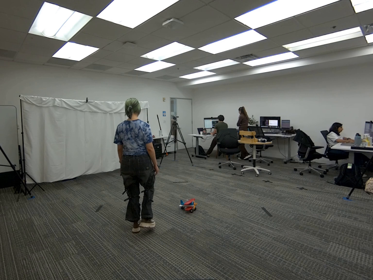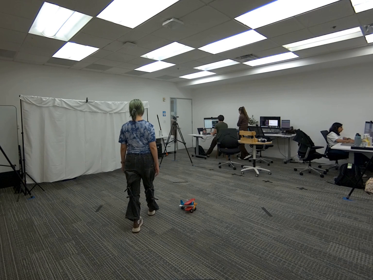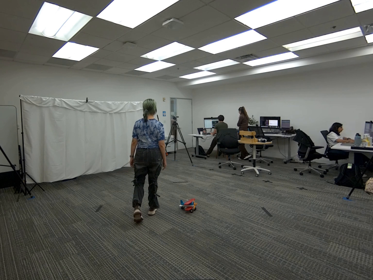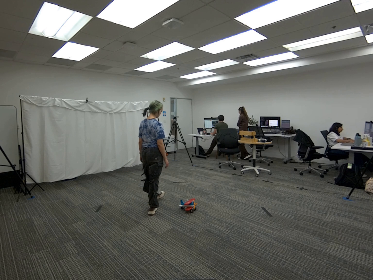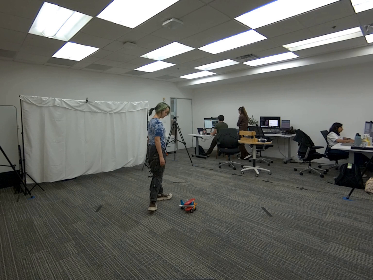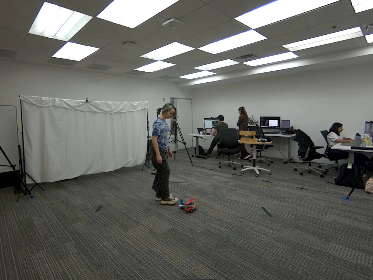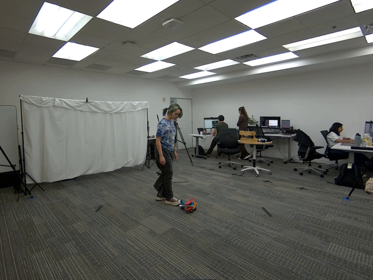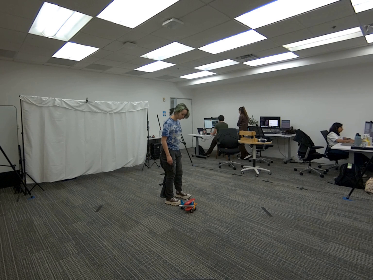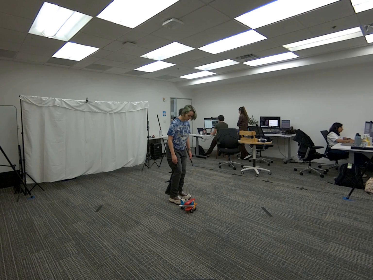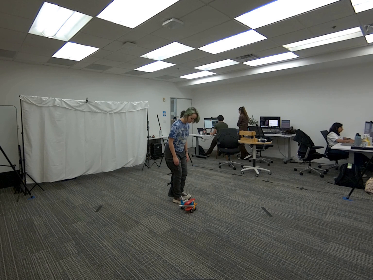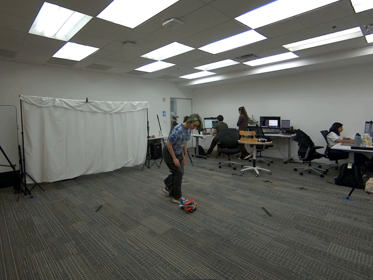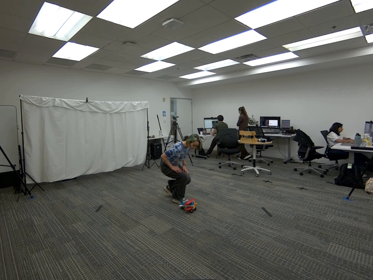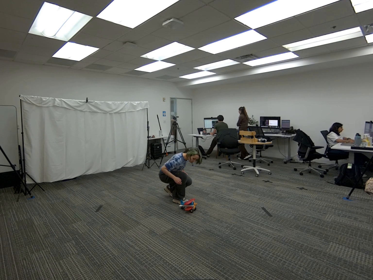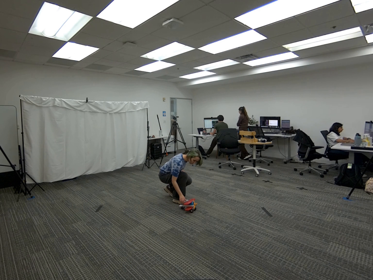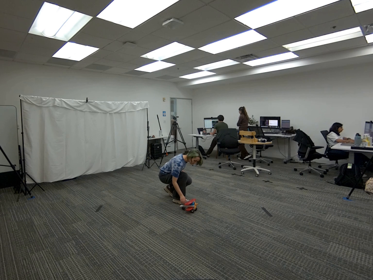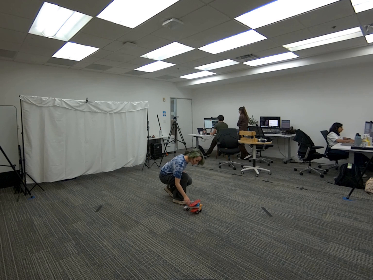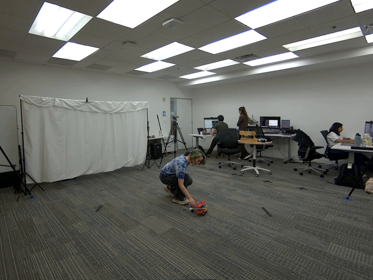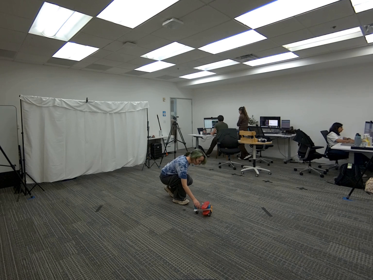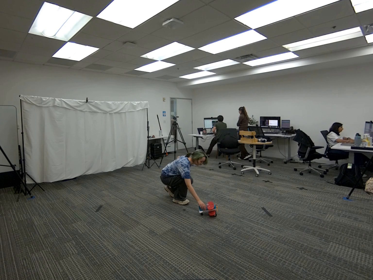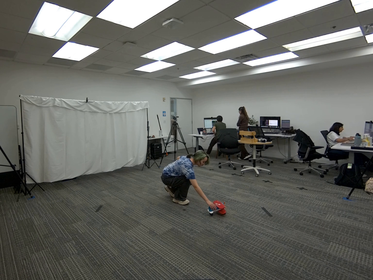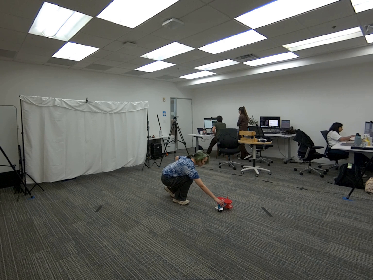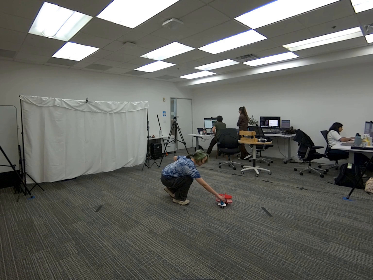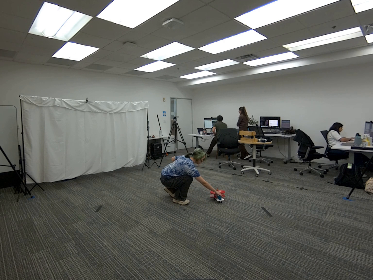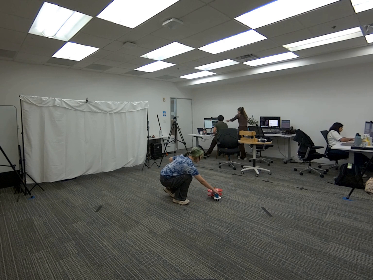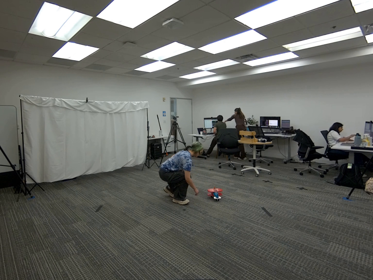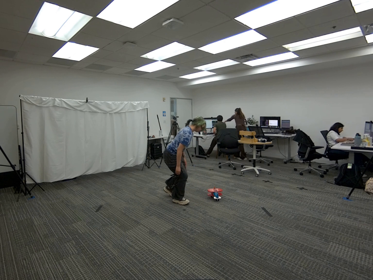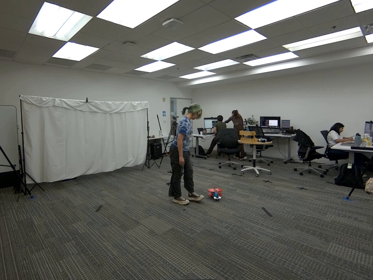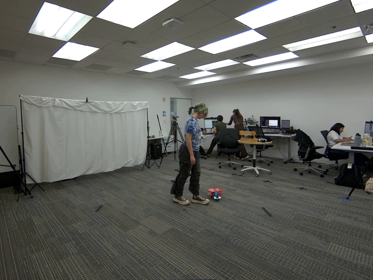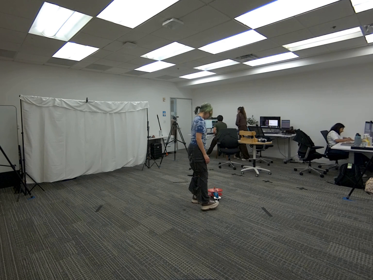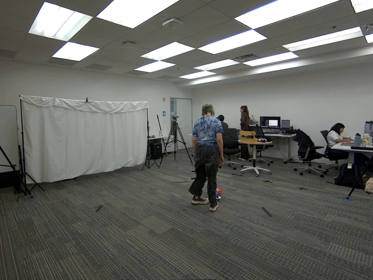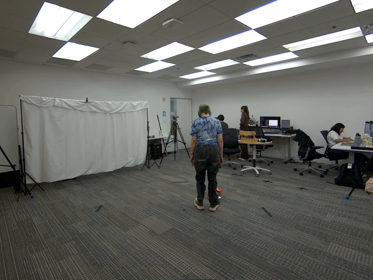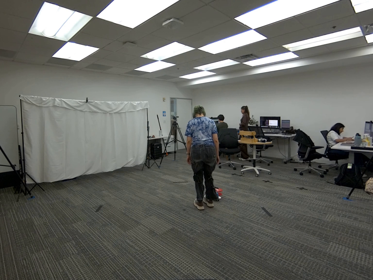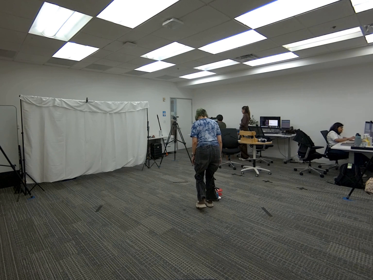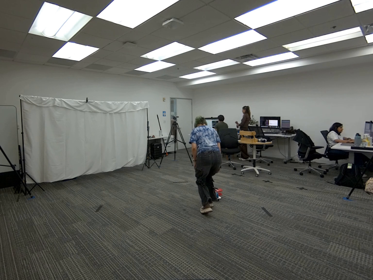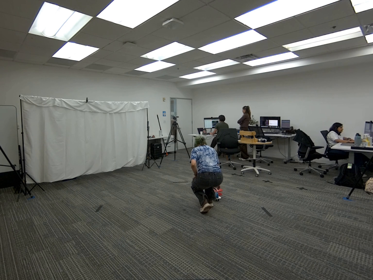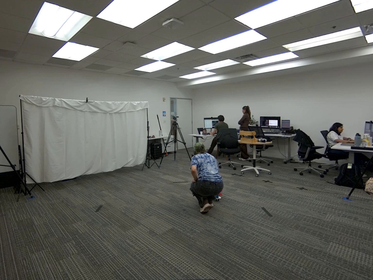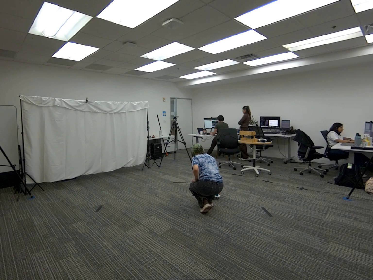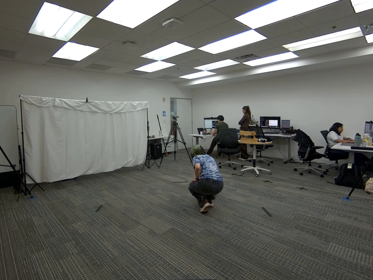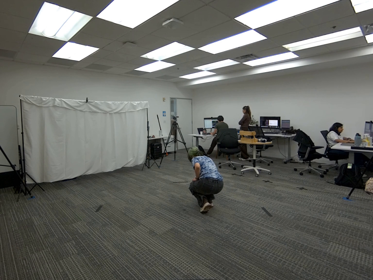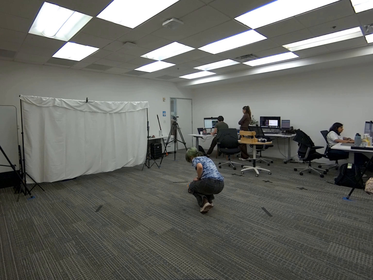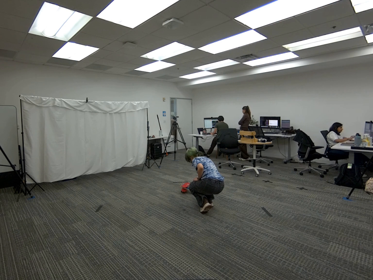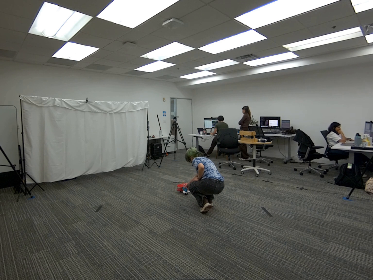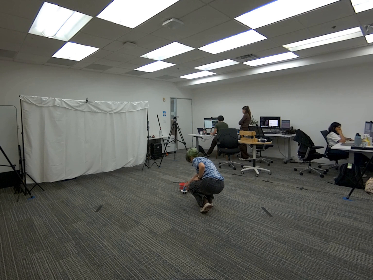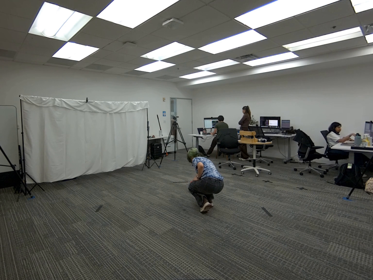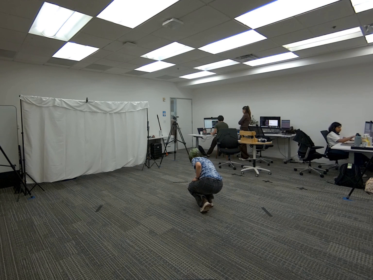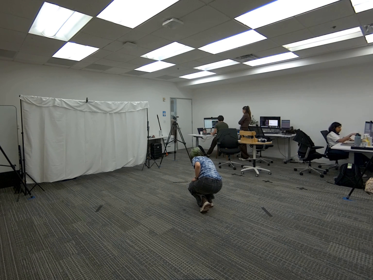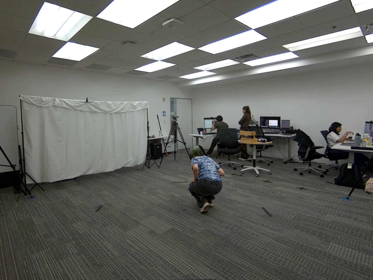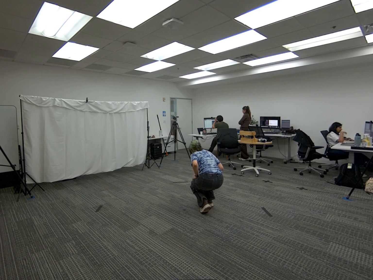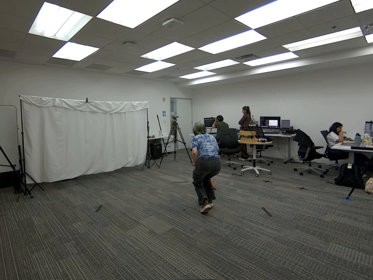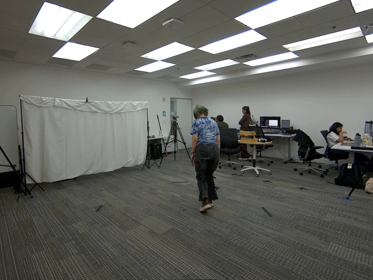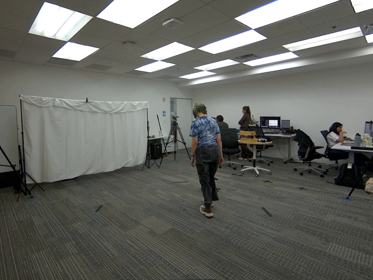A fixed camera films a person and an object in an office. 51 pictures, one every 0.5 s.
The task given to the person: "Walk to the toy airplane on the ground. Place your right hand on top of it and push it, rolling it along the ground until finished.
